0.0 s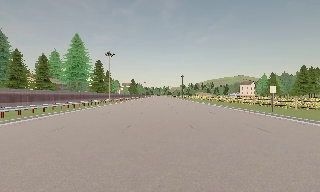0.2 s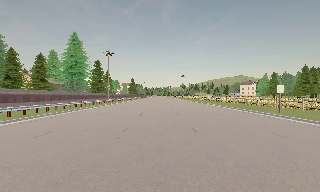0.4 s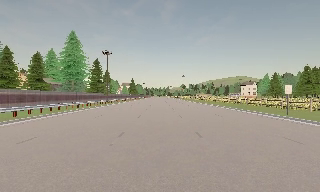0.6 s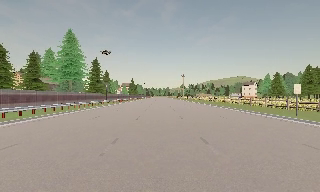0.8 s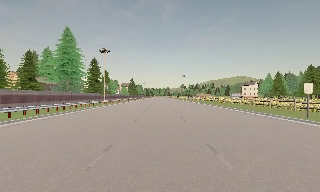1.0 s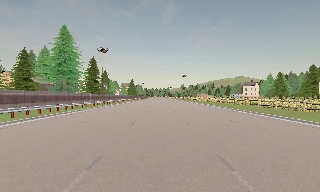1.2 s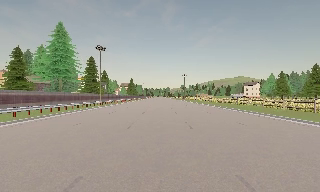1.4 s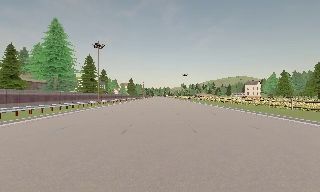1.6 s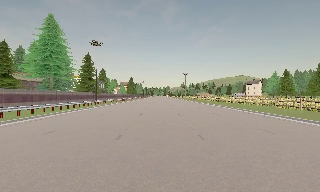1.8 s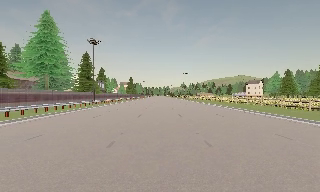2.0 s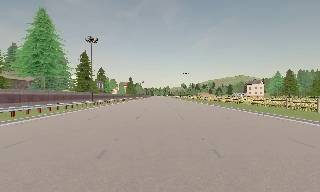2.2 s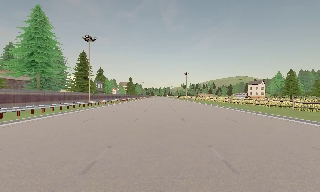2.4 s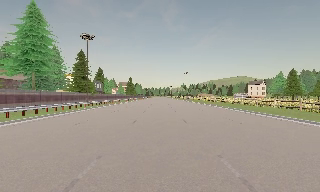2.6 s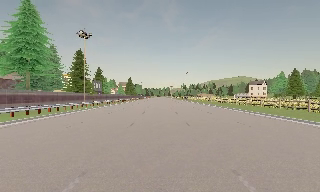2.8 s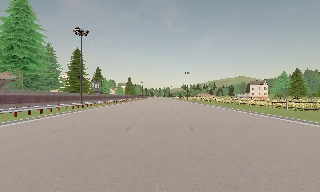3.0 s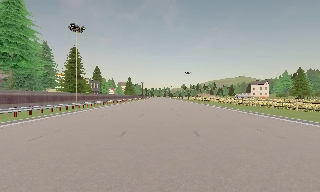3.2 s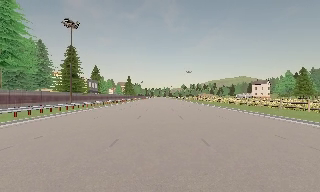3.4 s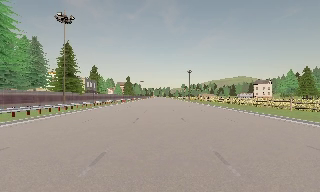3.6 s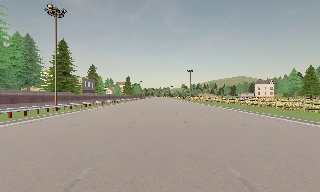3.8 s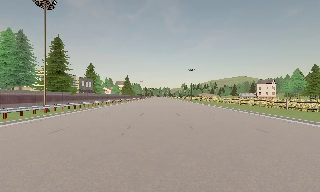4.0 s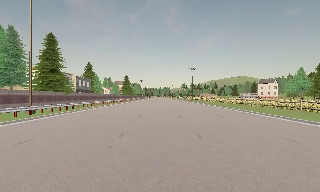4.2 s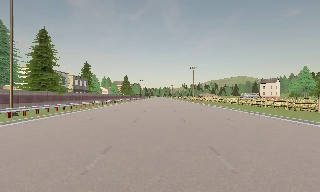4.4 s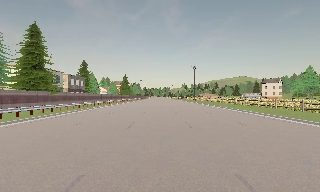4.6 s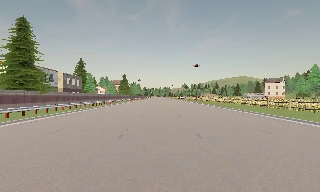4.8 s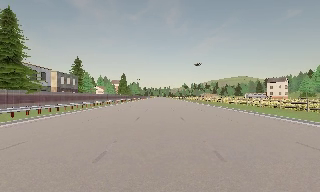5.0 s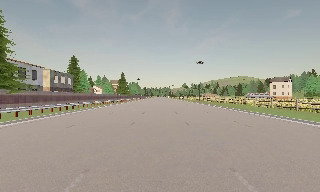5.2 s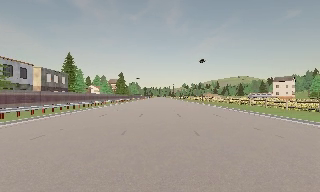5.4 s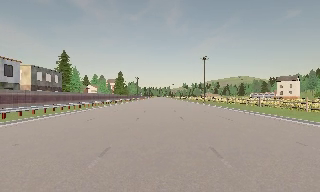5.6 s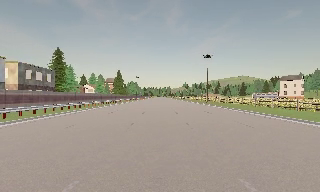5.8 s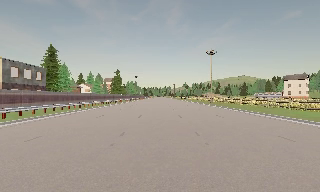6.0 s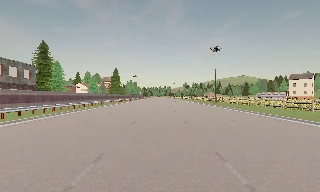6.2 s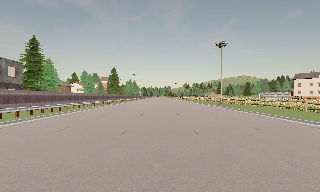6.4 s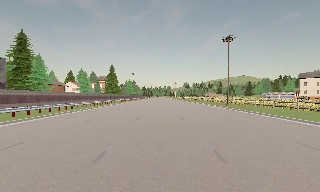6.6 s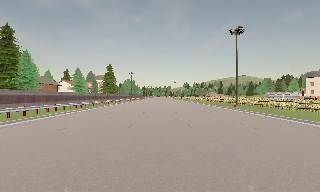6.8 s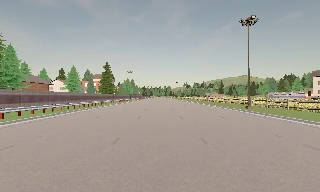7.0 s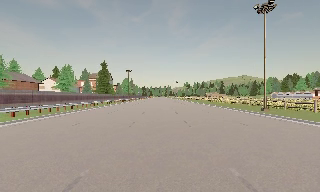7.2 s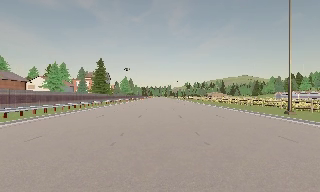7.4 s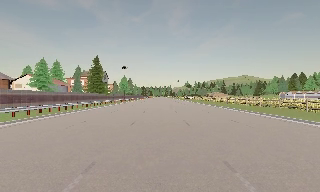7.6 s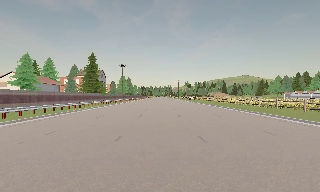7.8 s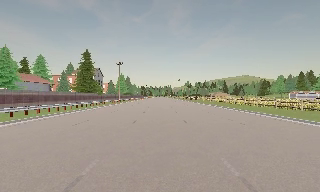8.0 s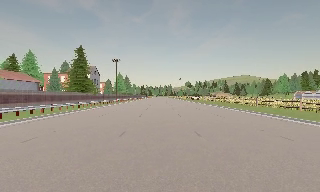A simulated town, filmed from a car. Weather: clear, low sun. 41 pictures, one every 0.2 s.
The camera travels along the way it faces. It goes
forward.
0.0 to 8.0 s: The camera travels forward, about 80 m, so what stands in front looms larger. It gains speed.
The film runs forward here.
